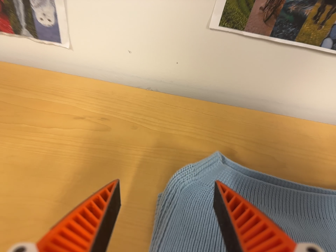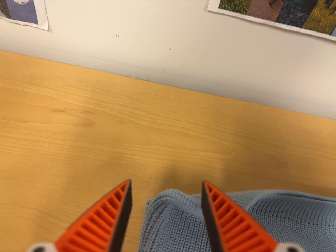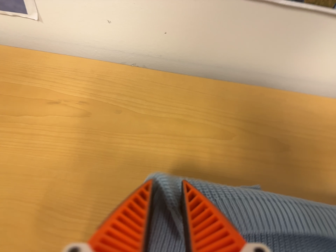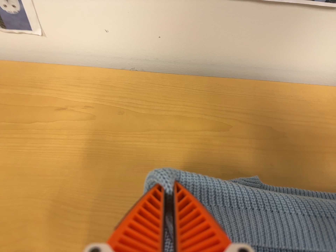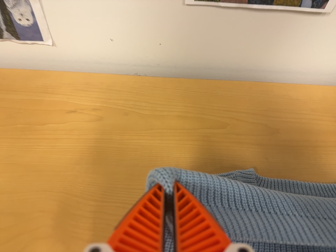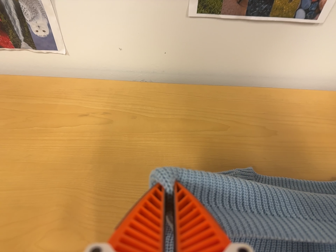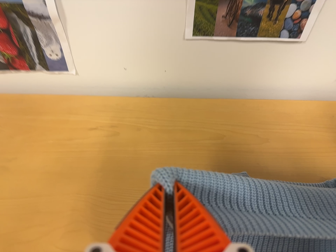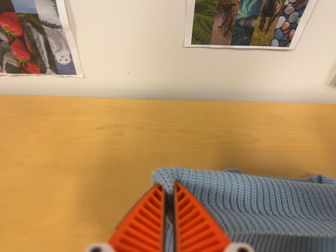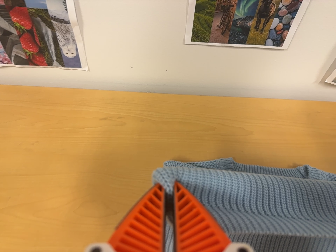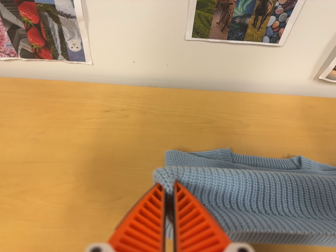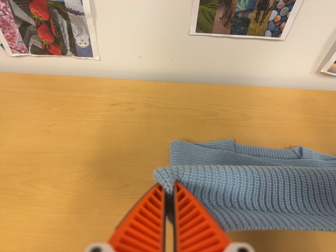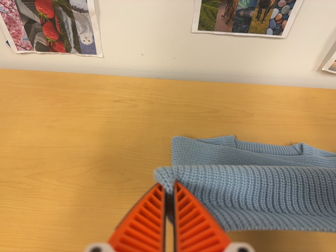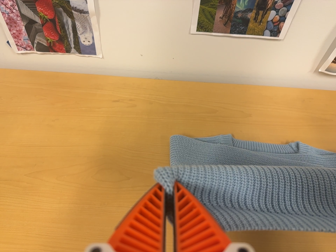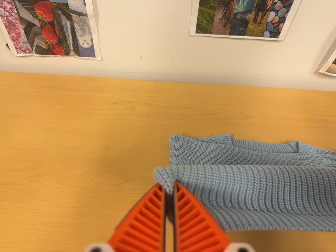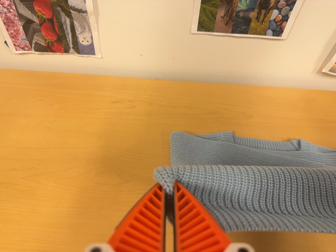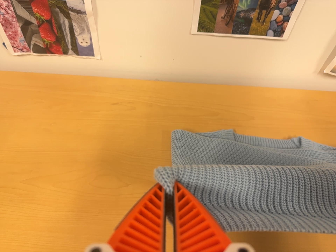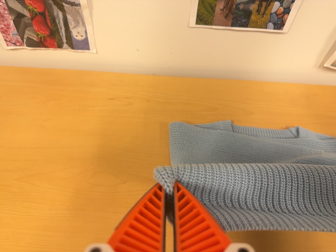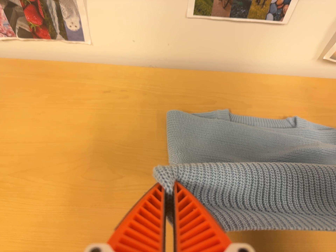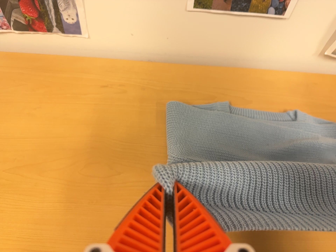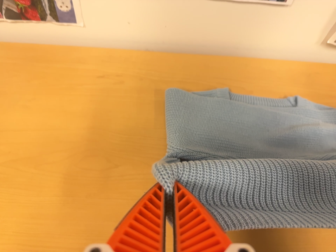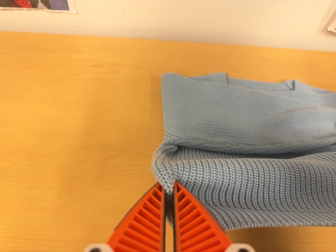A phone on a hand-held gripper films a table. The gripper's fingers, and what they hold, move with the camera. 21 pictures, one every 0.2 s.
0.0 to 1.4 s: The camera travels backward, about 12 cm, so what stands in front gets smaller. It rolls about its line of sight by about 10 degrees, and the scene rotates counterclockwise.
1.4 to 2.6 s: The camera travels backward and toward the bottom of its view, about 9 cm, so what stands in front gets smaller.
2.6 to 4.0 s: The camera travels forward, about 6 cm, so what stands in front looms larger. Its aim tips toward the bottom of its view by about 10 degrees, and the scene shifts upward.
The film runs backward here.
